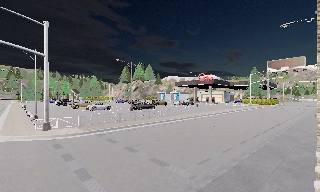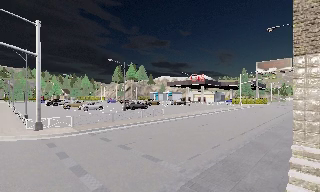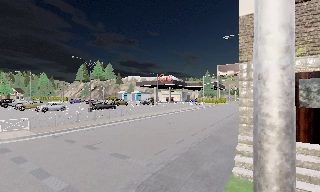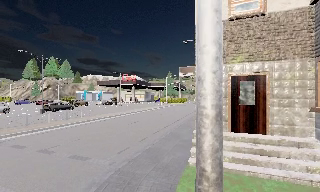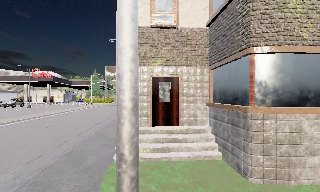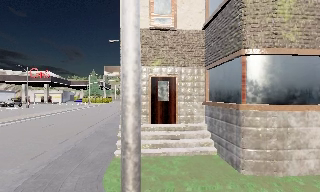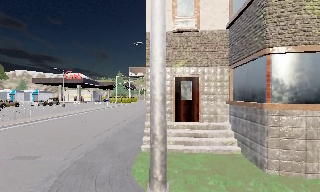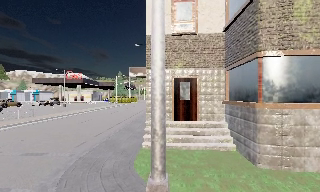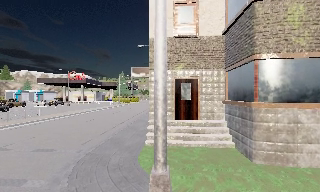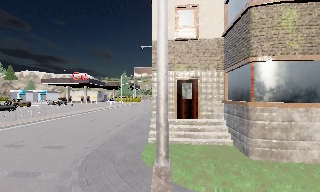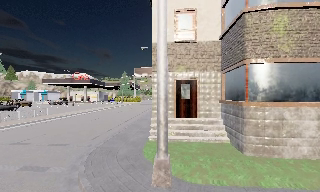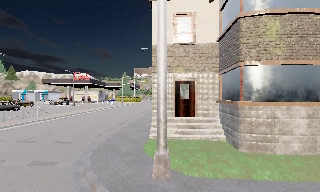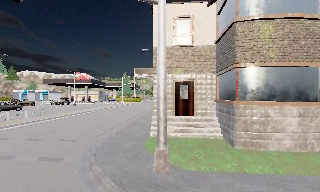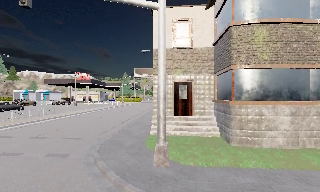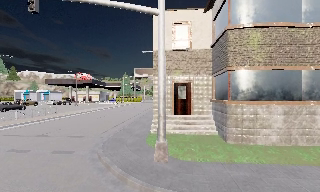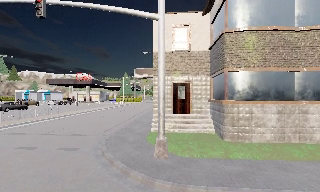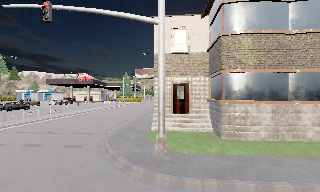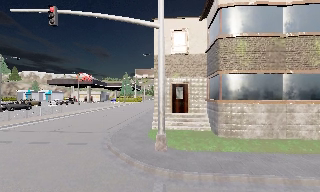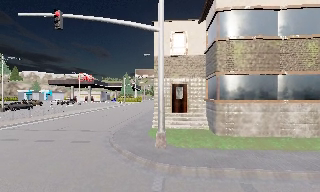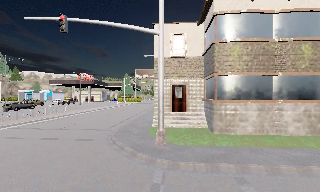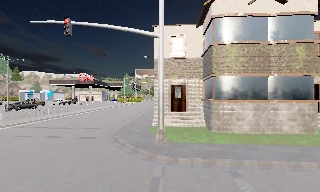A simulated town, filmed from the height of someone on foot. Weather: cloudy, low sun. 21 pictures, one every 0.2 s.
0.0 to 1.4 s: The scene slides to the left, as the camera pans about 45 degrees to its right. It travels backward, about 2.5 m.
1.4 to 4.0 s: The camera travels backward, about 5 m, so what stands in front gets smaller.
The film runs backward here.
